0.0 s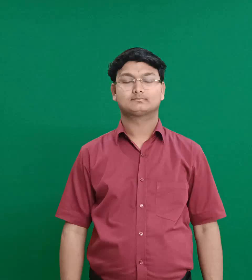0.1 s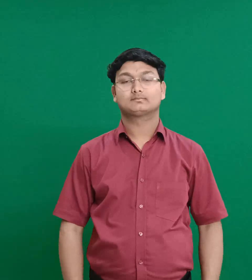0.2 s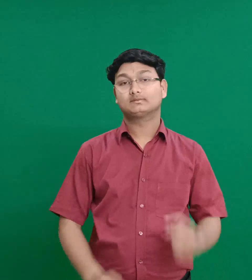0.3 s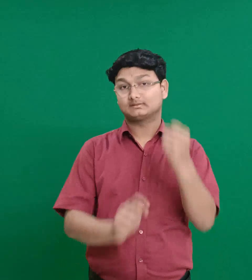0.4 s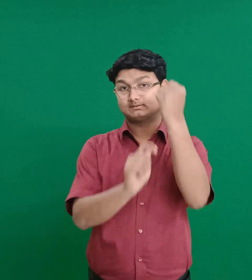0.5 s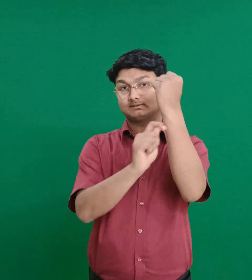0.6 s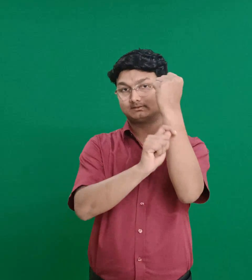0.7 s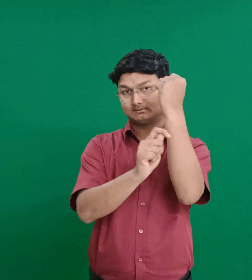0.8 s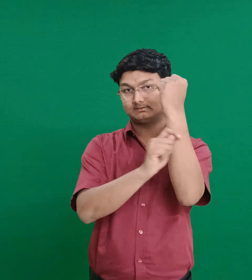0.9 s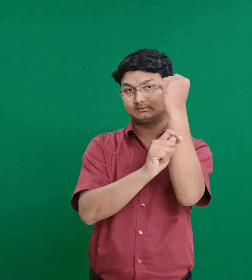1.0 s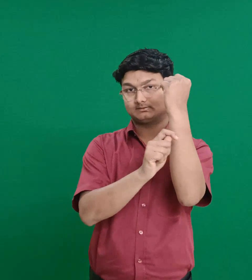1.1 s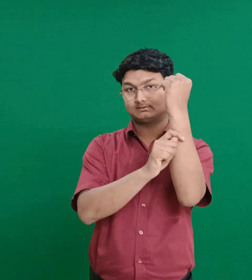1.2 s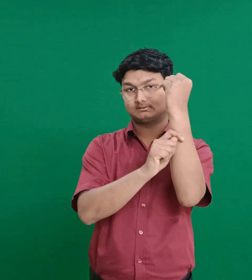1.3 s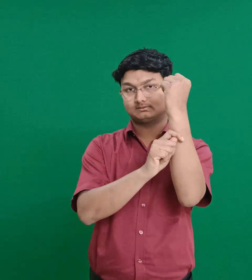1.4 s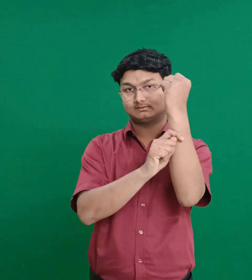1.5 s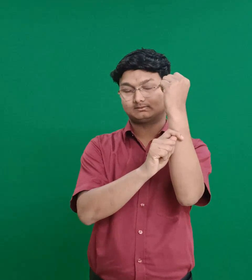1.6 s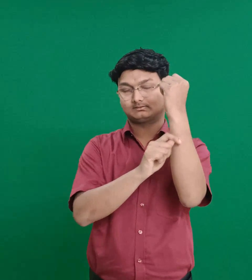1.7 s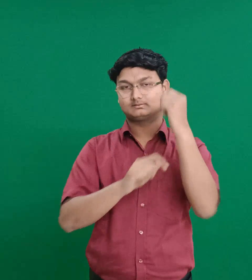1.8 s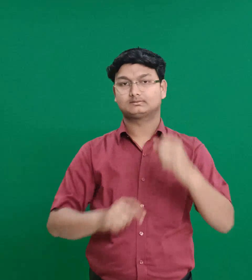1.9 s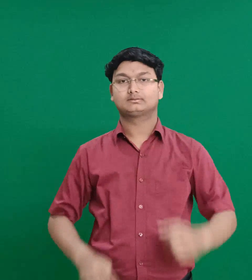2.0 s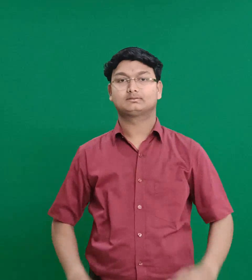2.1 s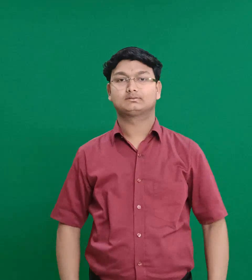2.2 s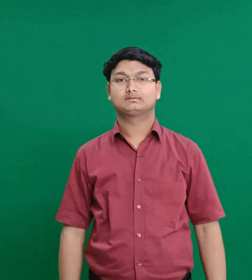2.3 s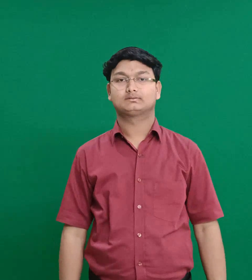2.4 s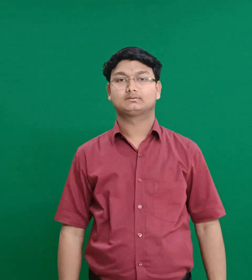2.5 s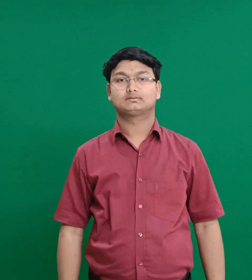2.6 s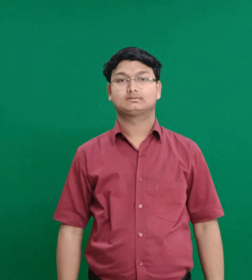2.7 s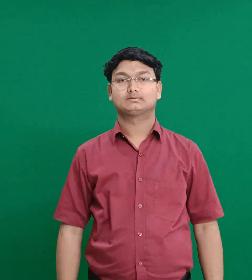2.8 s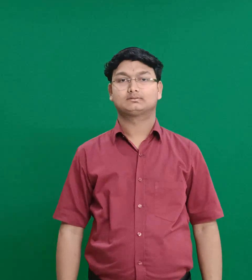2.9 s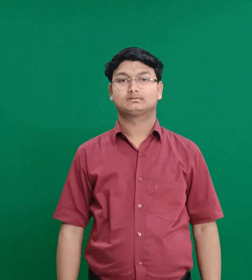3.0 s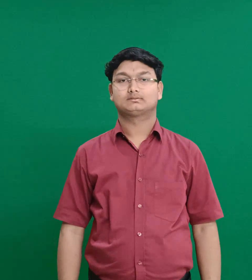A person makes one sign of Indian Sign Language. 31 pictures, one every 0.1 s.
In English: tamar
